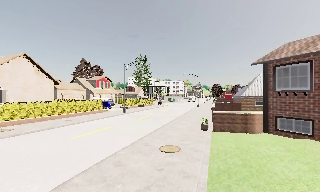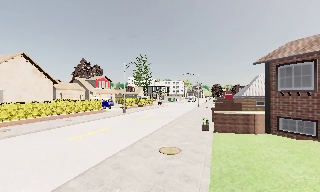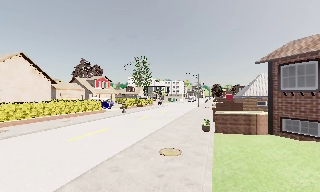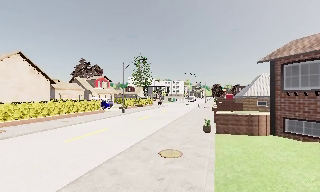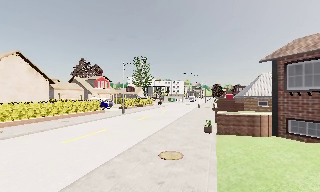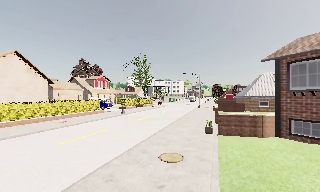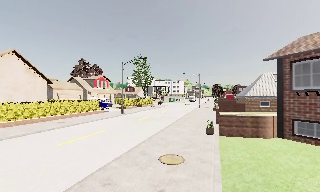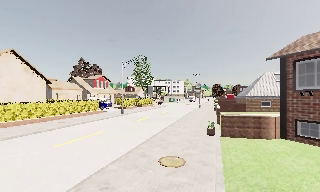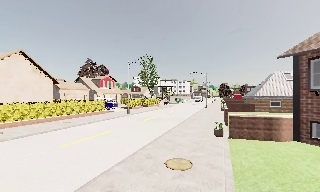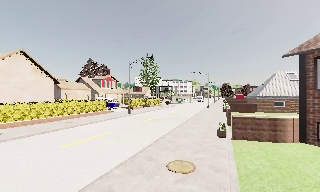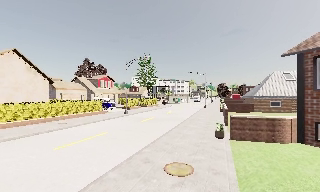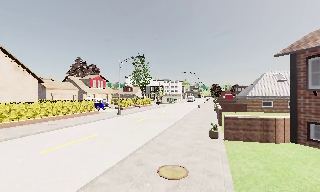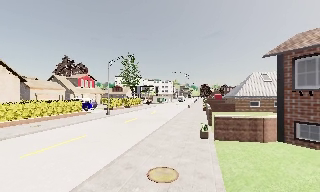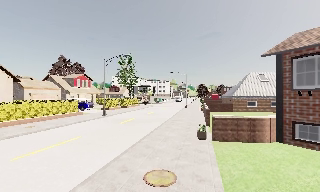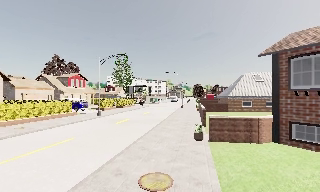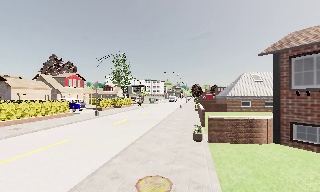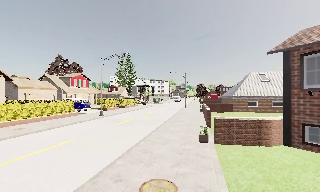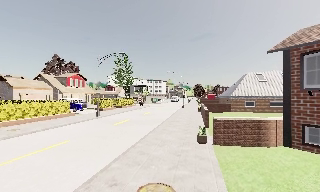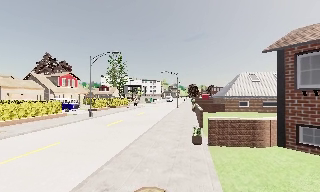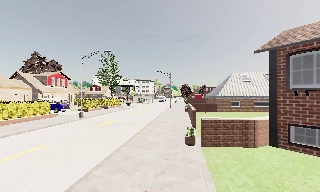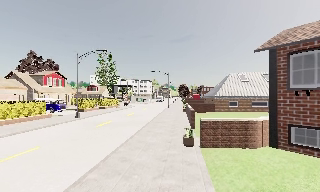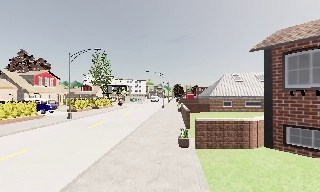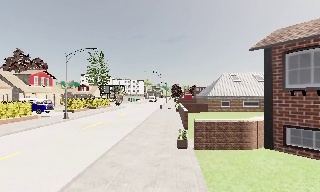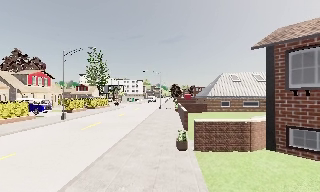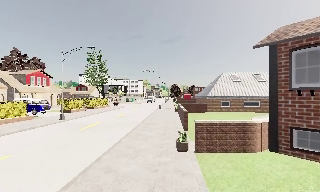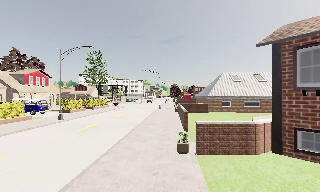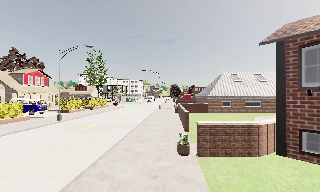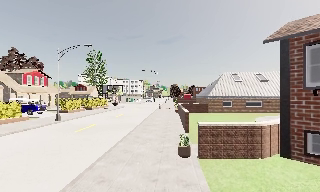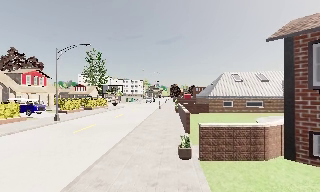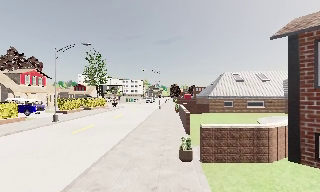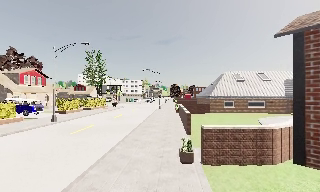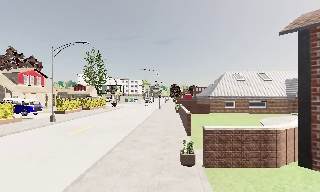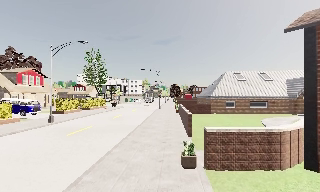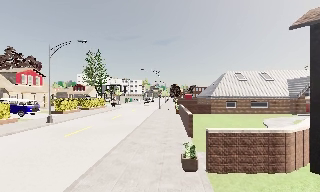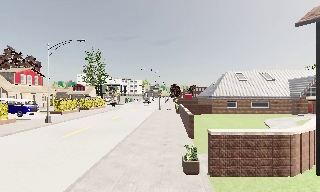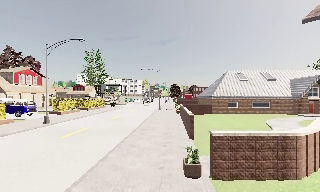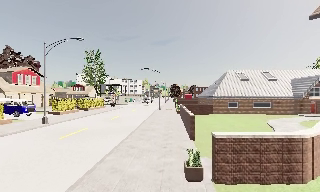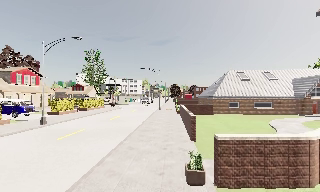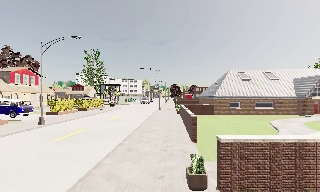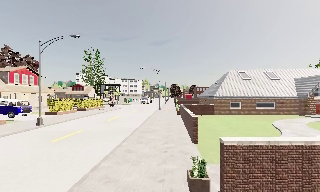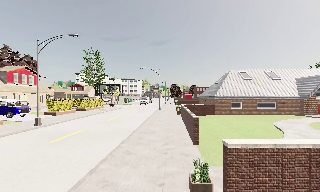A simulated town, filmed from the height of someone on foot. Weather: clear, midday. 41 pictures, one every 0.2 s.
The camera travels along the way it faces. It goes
forward.
0.0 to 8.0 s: The camera swings to its right by about 15 degrees, and the scene slides to the left. It travels forward, about 8 m, so what stands in front looms larger.
The film runs forward here.
